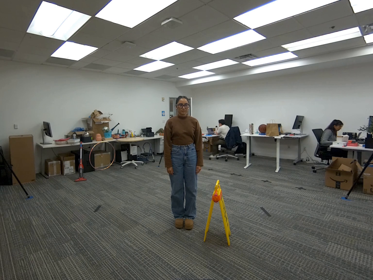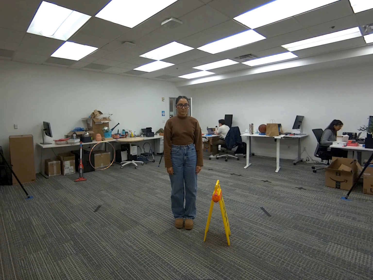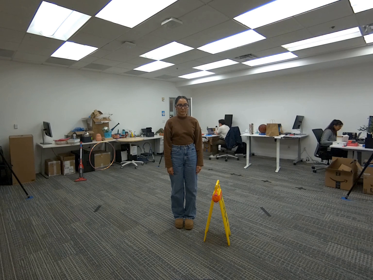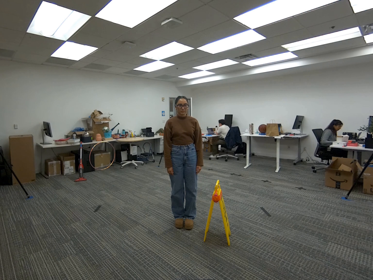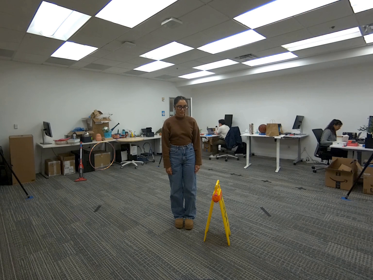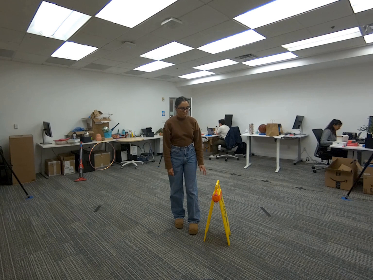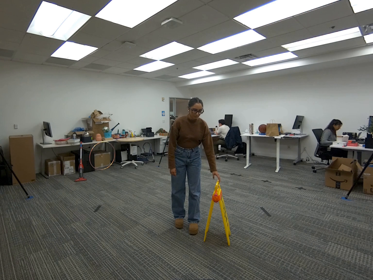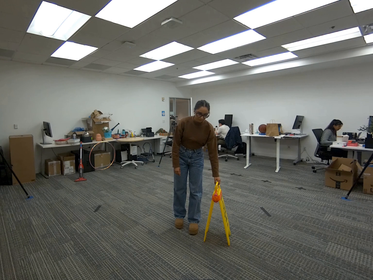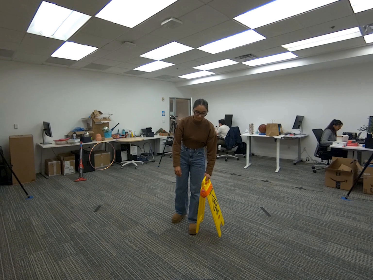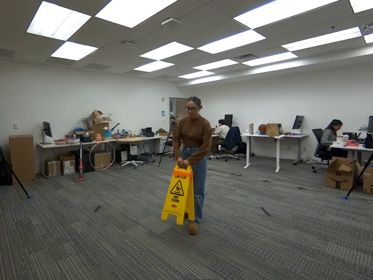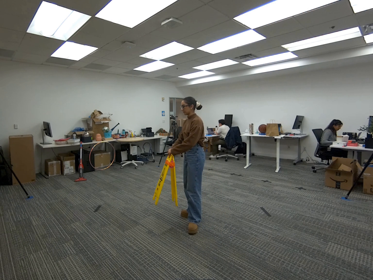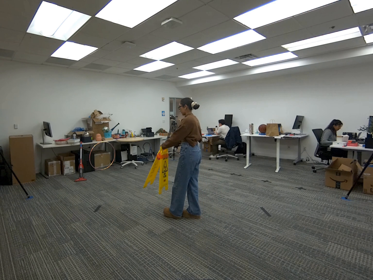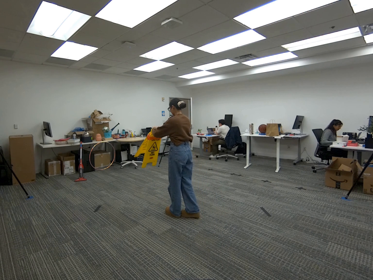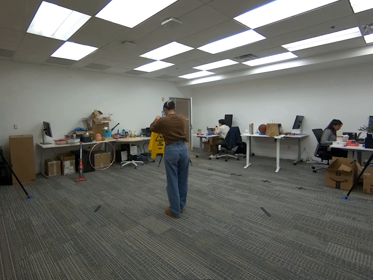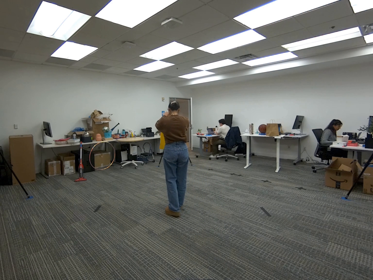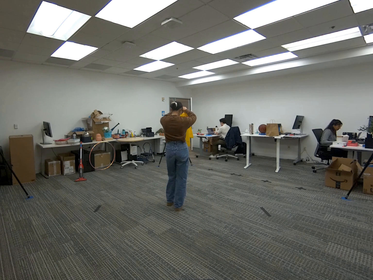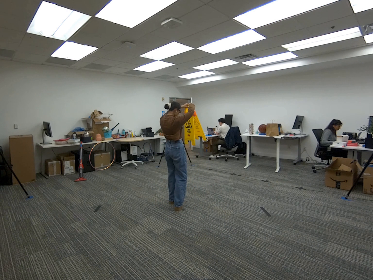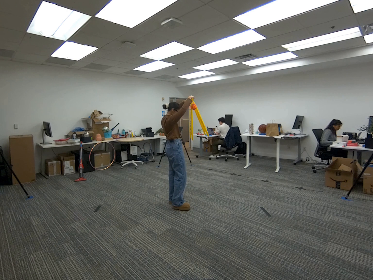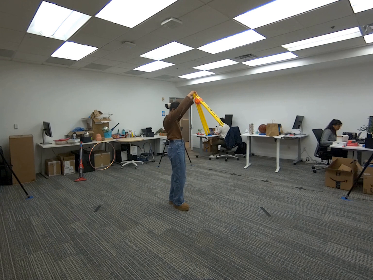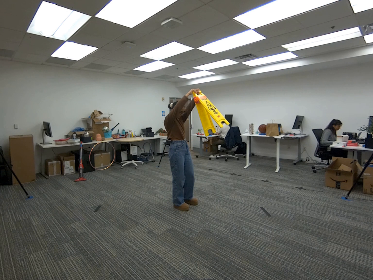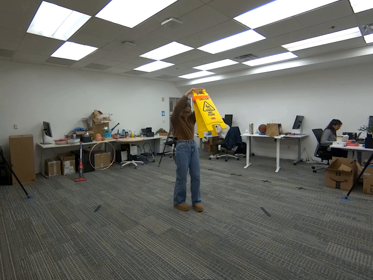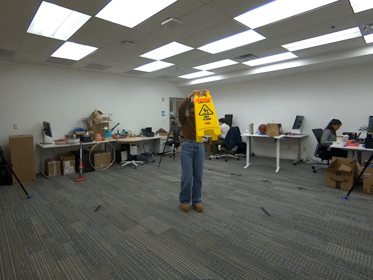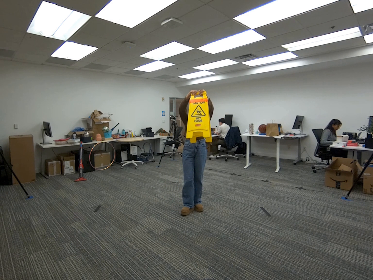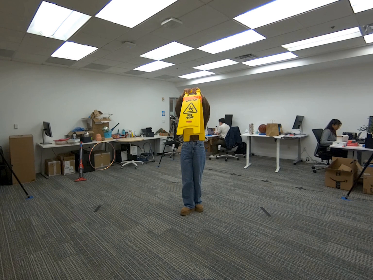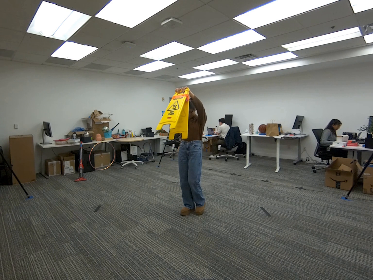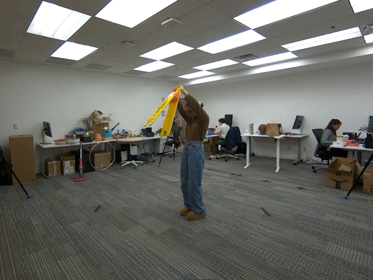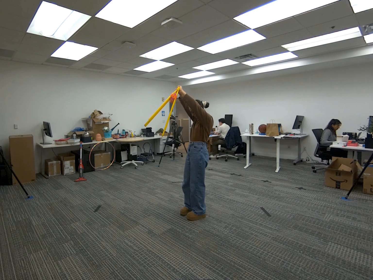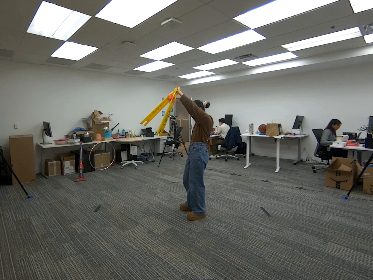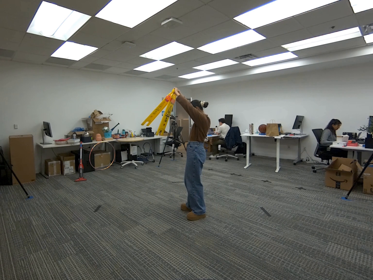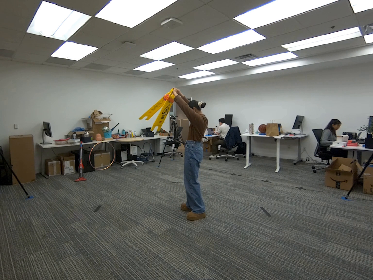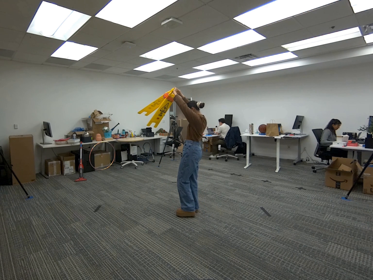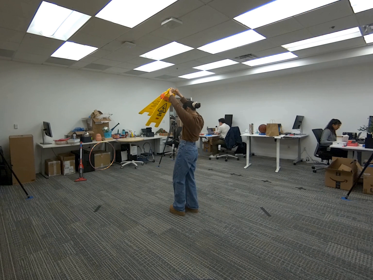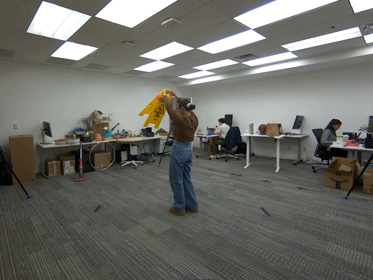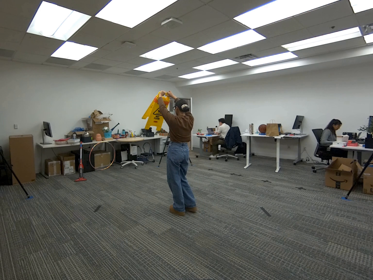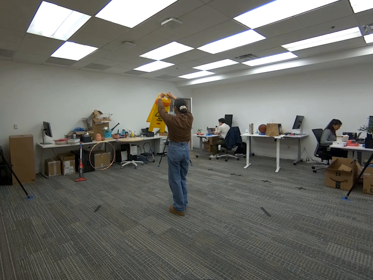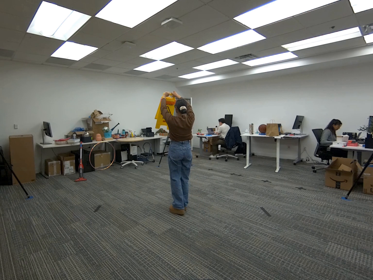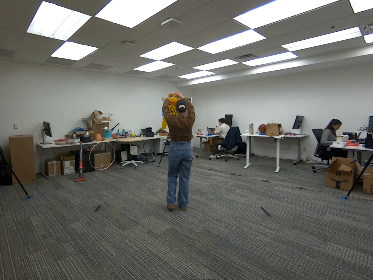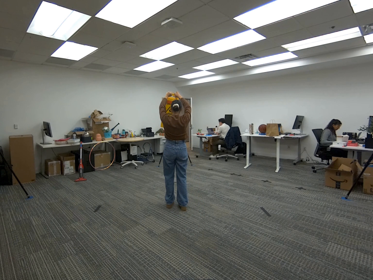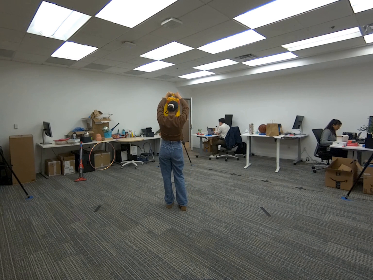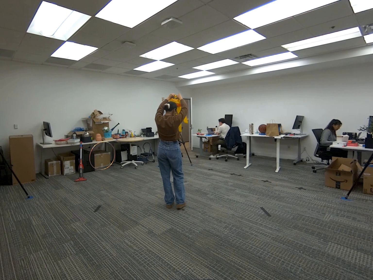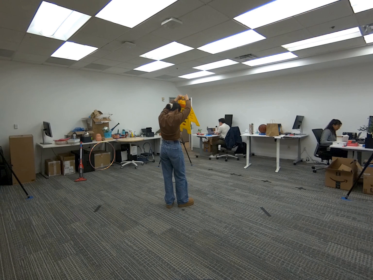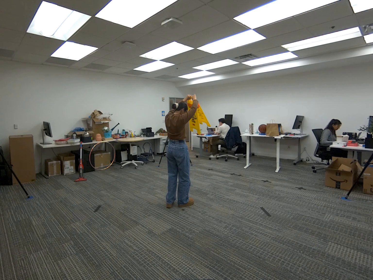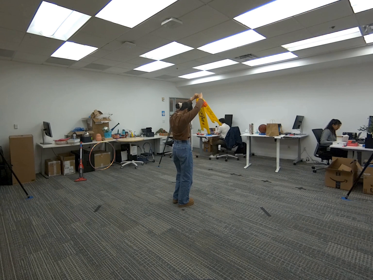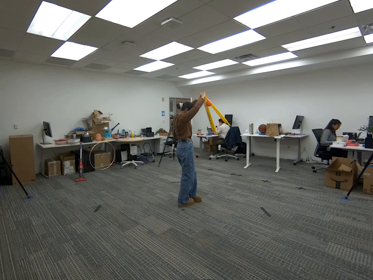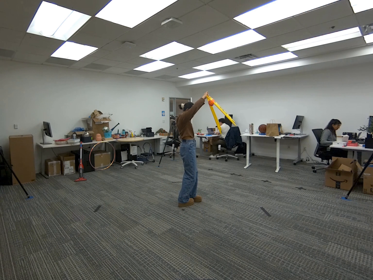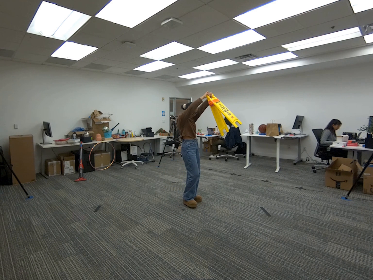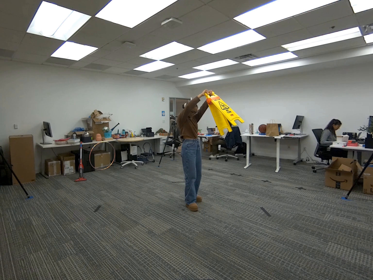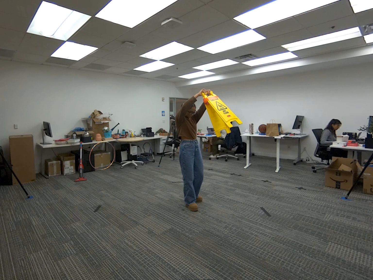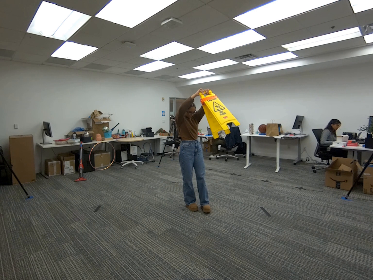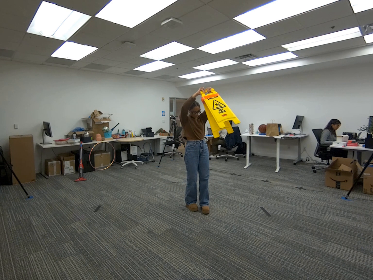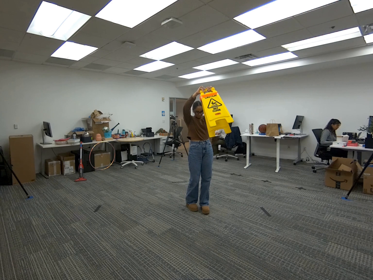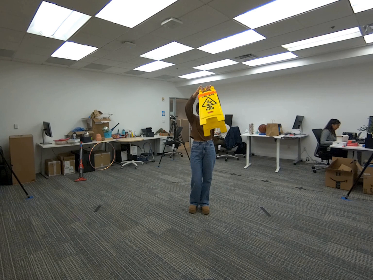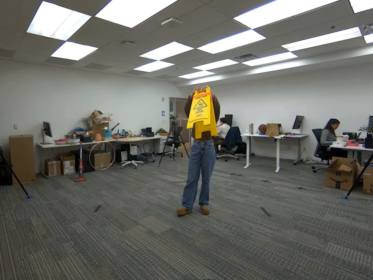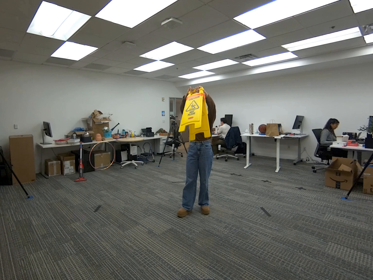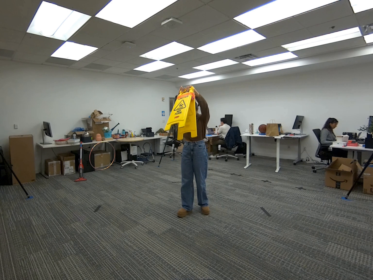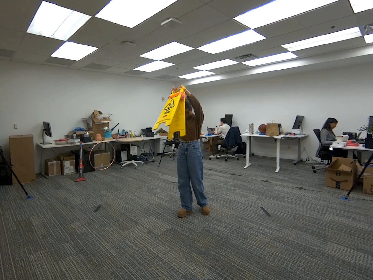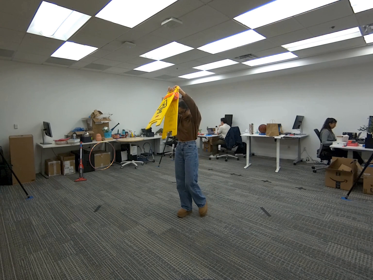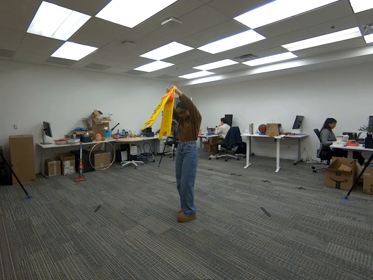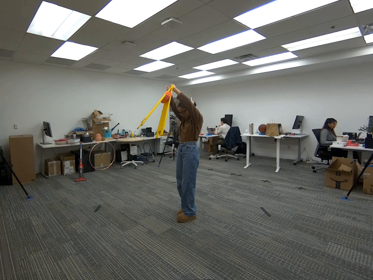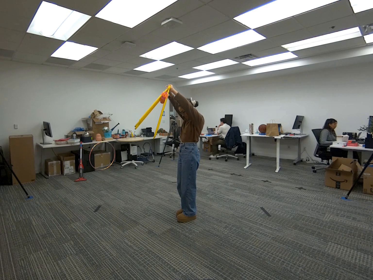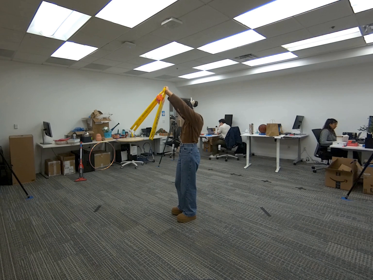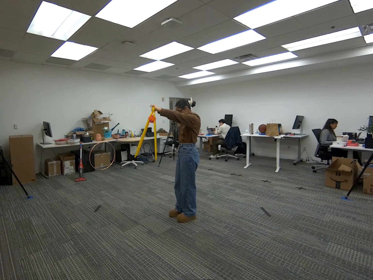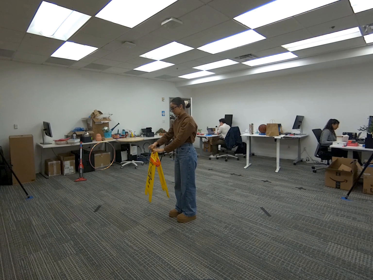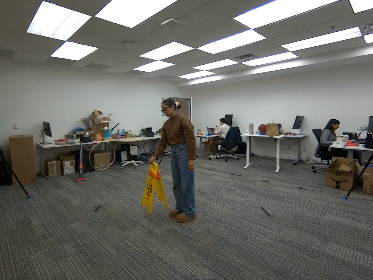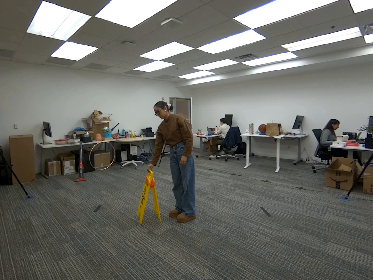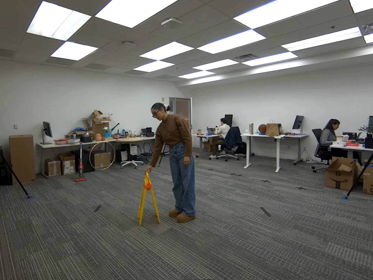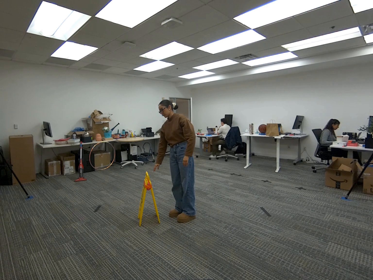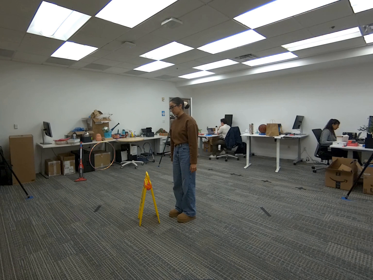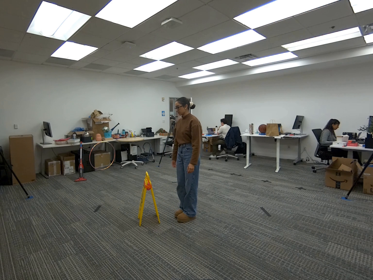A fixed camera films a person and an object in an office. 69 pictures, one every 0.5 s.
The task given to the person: Walk to the wet floor sign, use both hands and pick up the sign and keep the sign above your head. Walk around for more than 10 seconds, and place the sign back on the ground once you are done.
